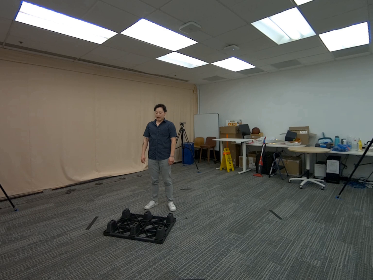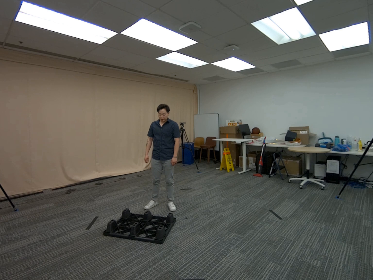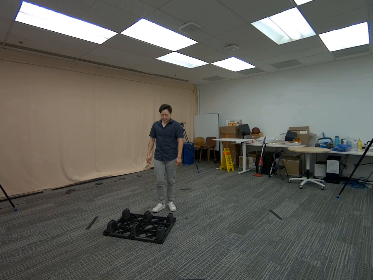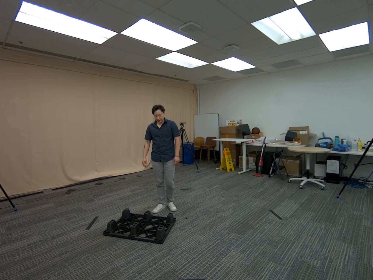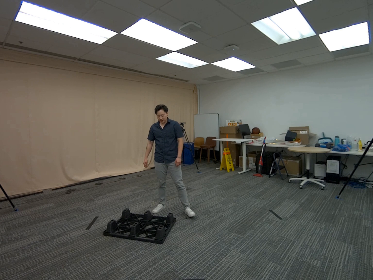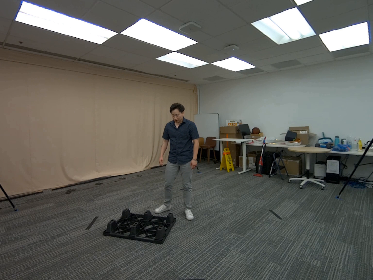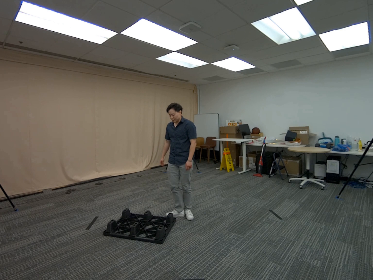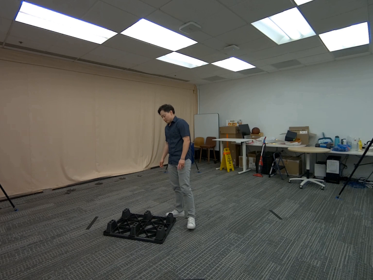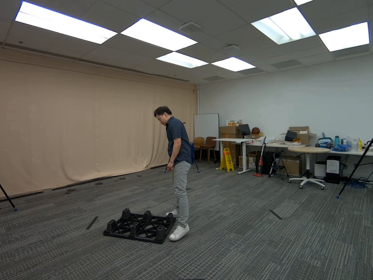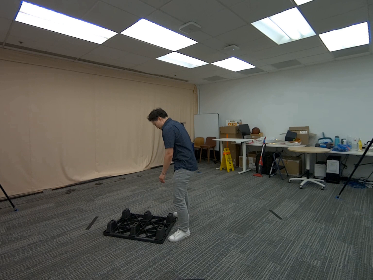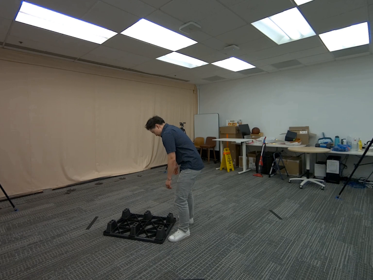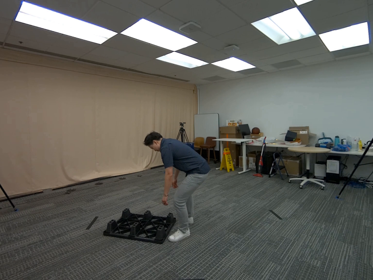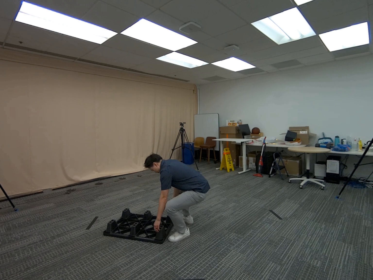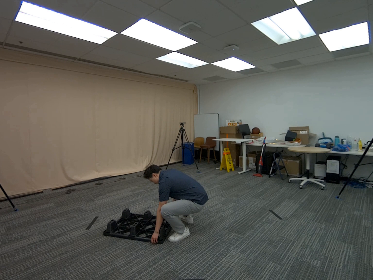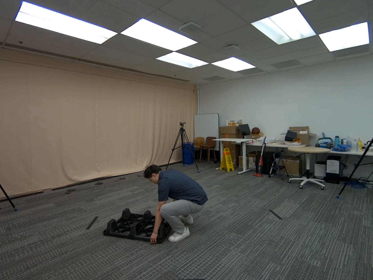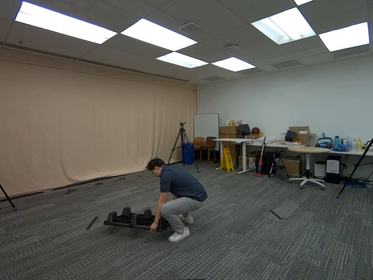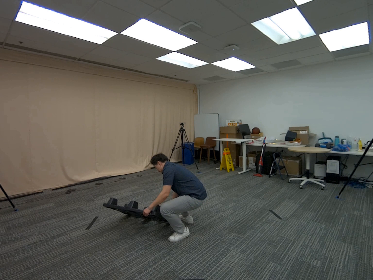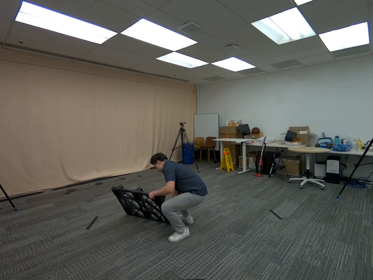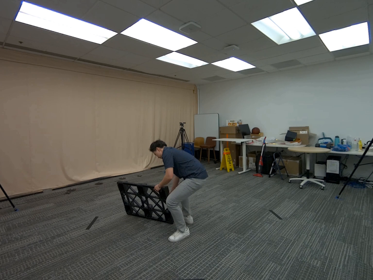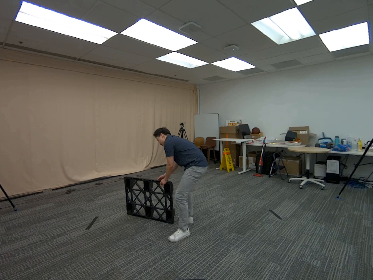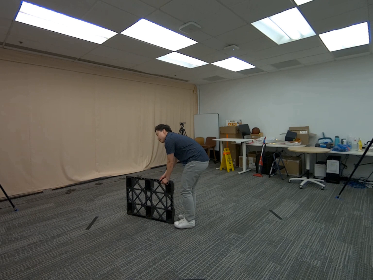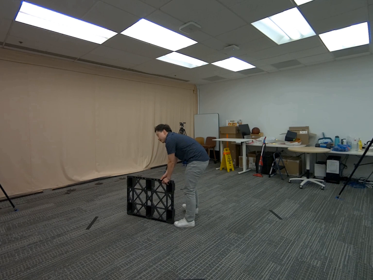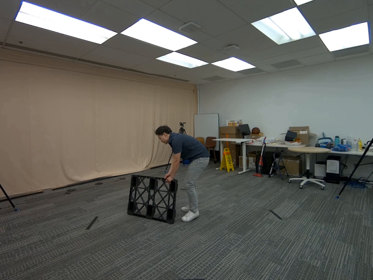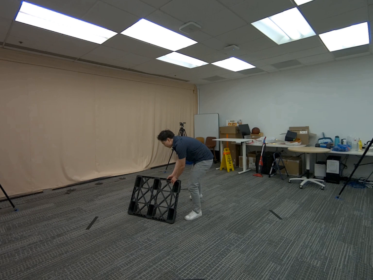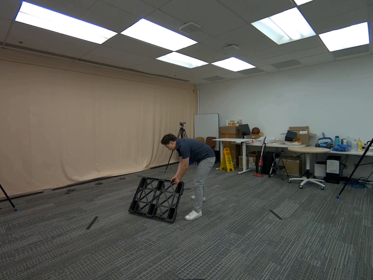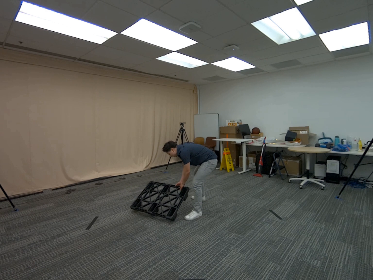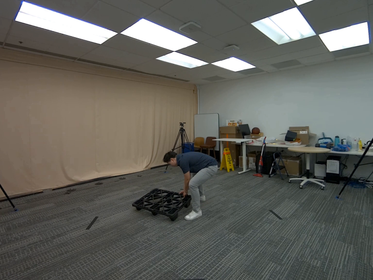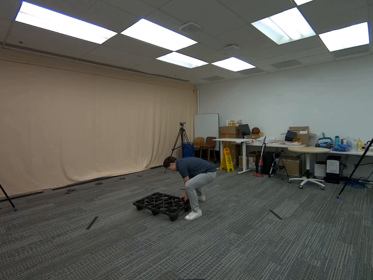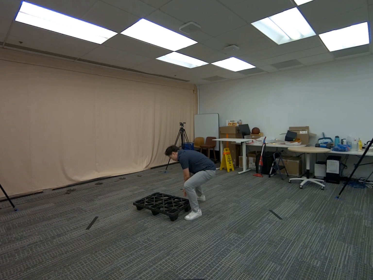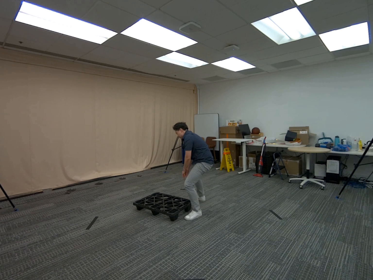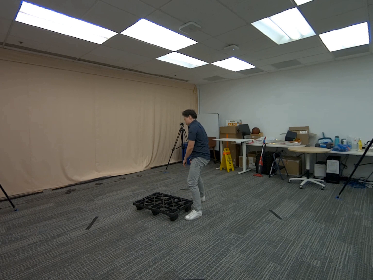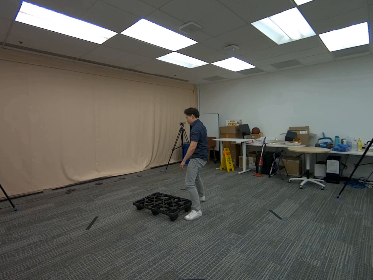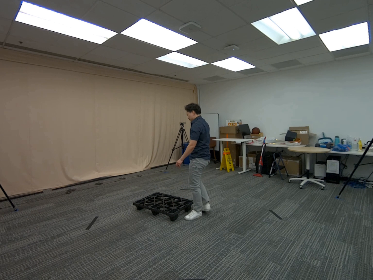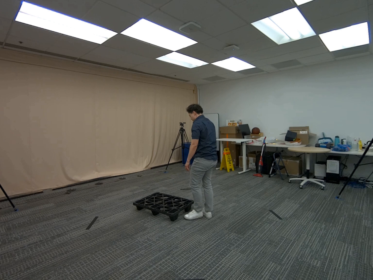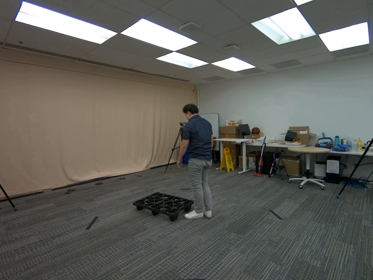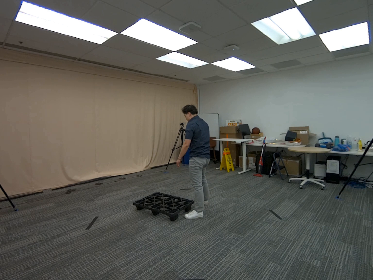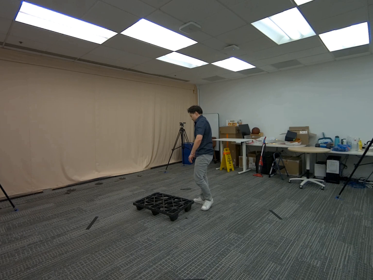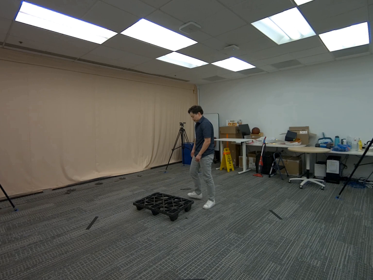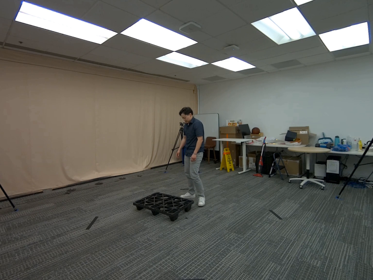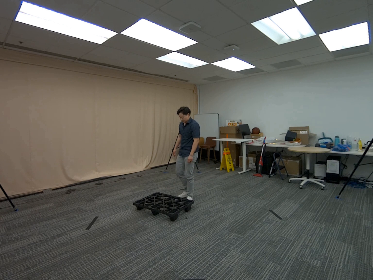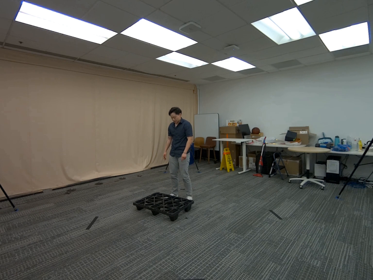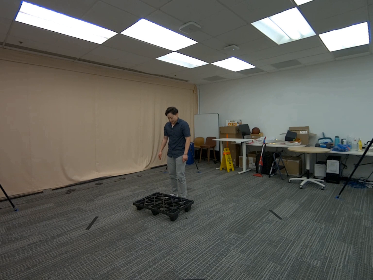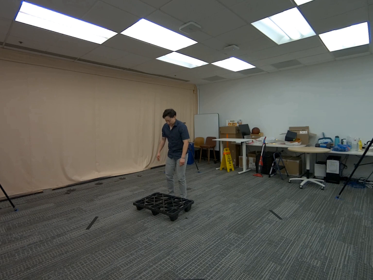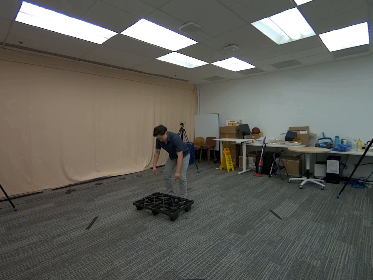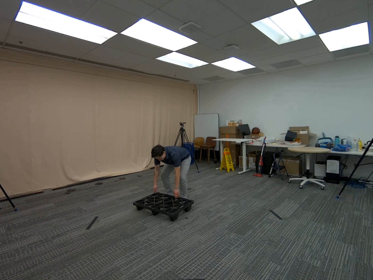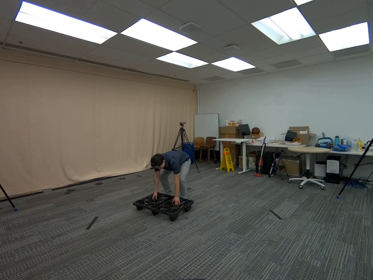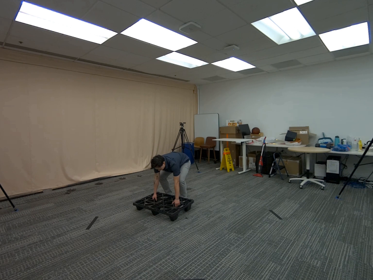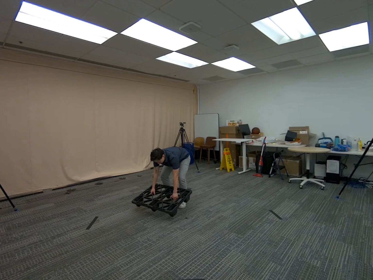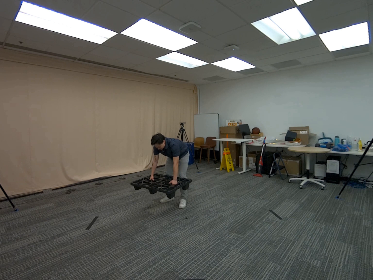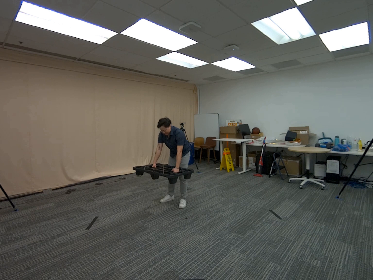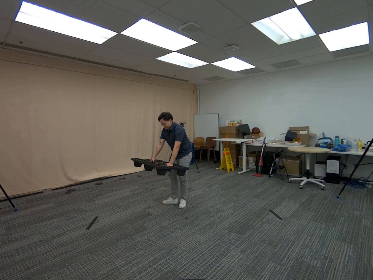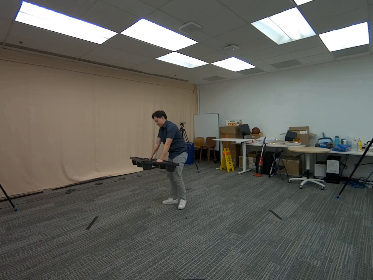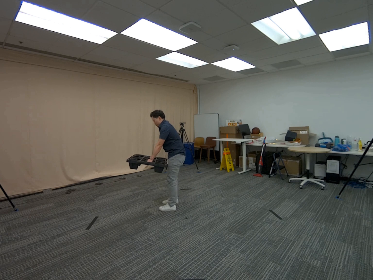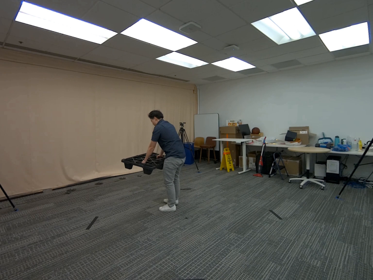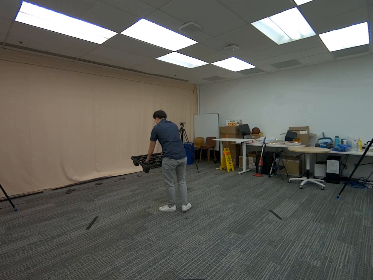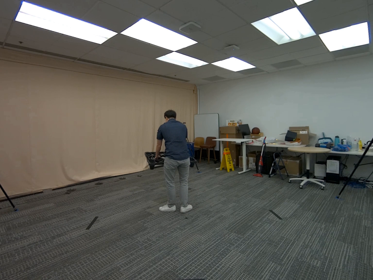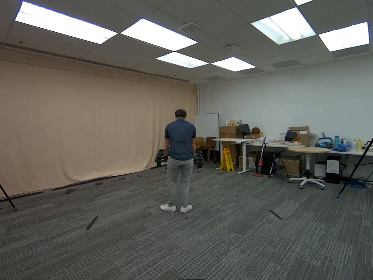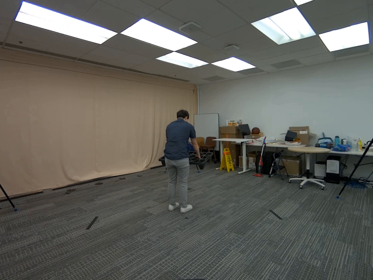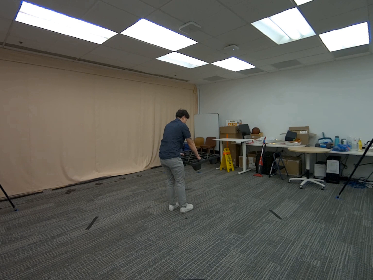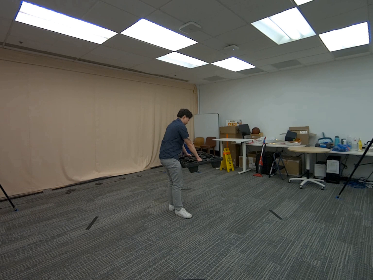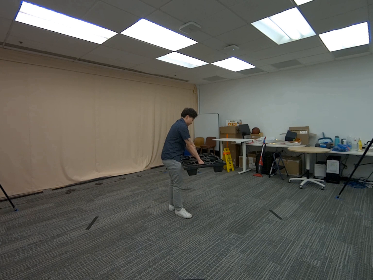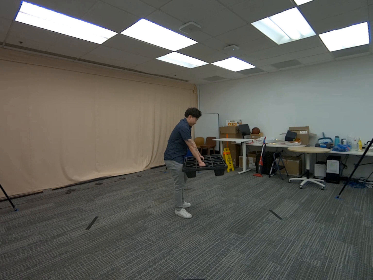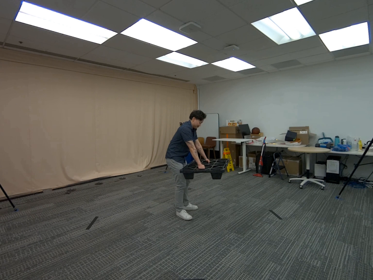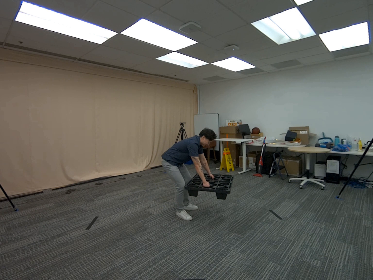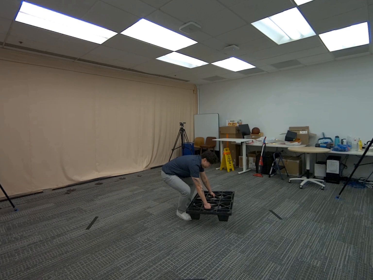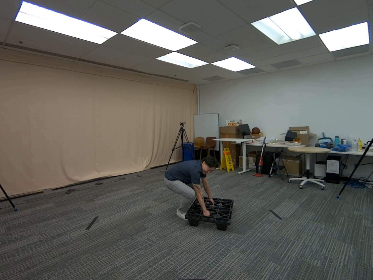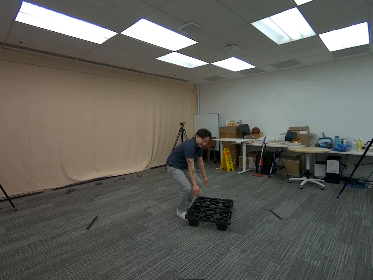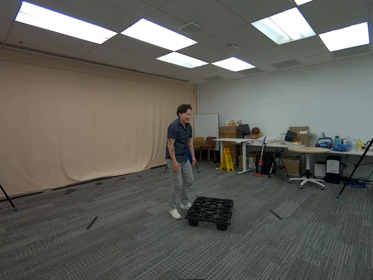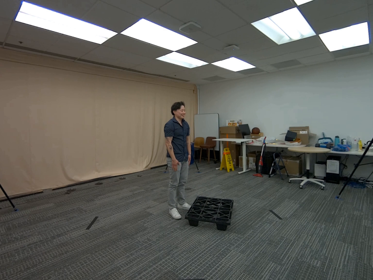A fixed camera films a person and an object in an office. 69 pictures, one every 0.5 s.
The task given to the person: Walk over to the platform on the ground and turn the platform over and rotate the platform 180° while the platform remains on the floor.
